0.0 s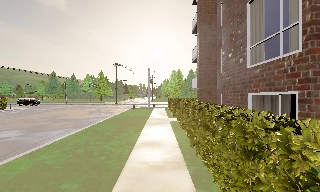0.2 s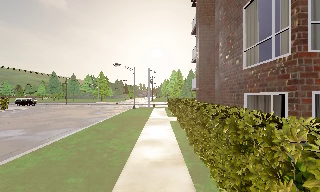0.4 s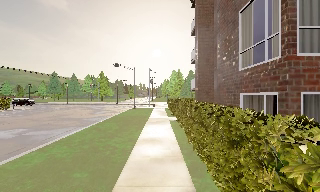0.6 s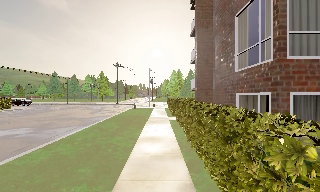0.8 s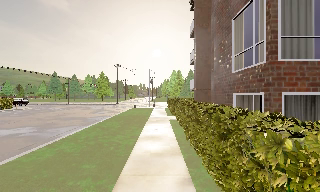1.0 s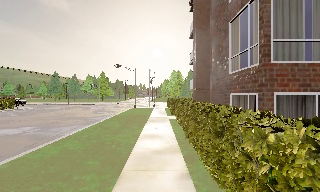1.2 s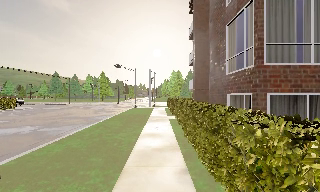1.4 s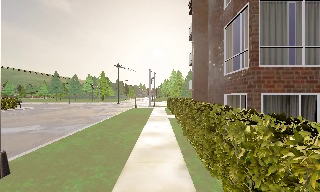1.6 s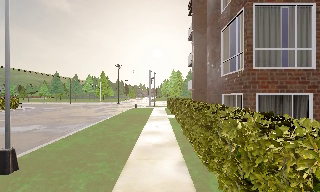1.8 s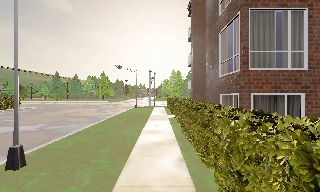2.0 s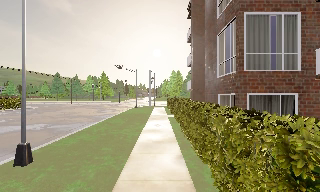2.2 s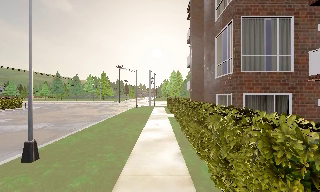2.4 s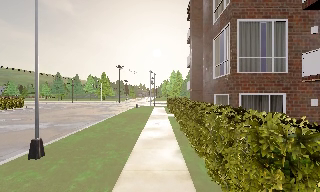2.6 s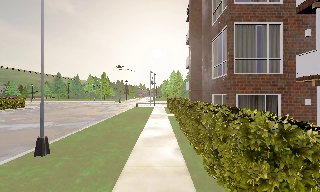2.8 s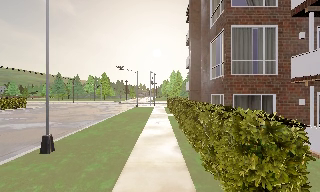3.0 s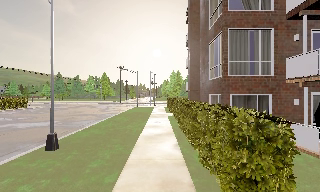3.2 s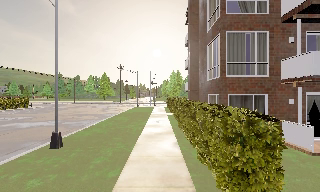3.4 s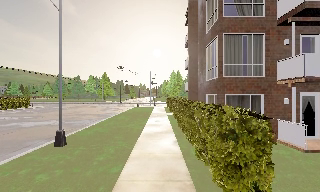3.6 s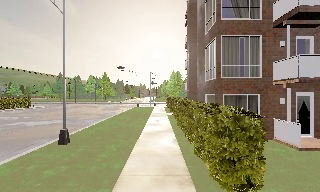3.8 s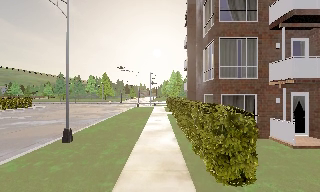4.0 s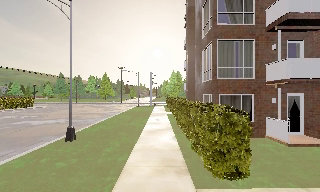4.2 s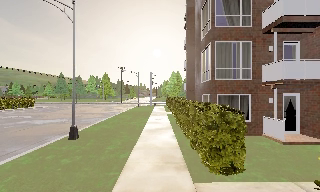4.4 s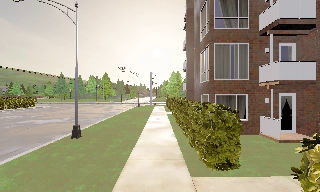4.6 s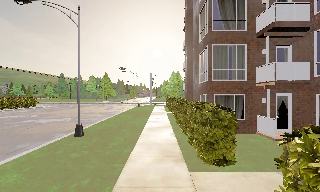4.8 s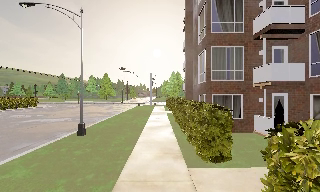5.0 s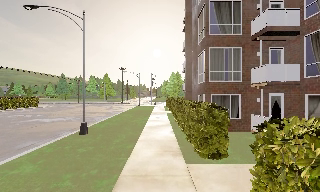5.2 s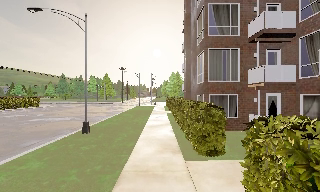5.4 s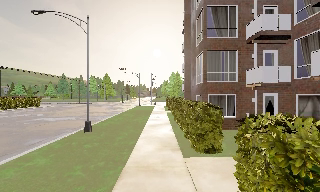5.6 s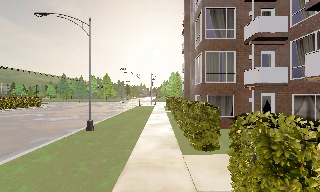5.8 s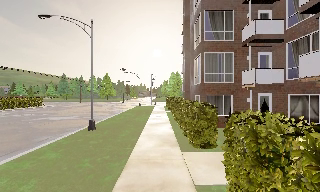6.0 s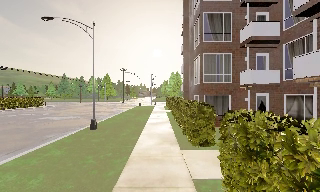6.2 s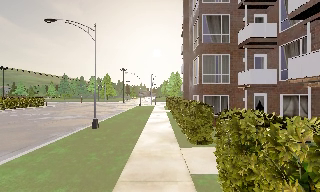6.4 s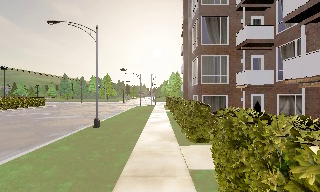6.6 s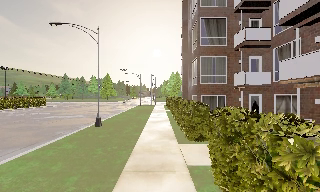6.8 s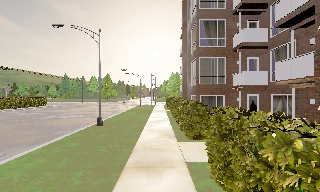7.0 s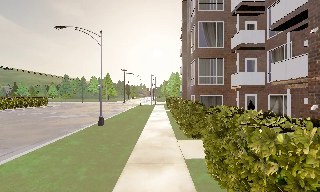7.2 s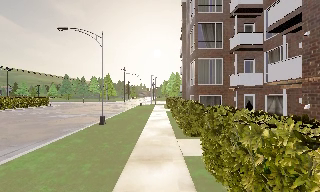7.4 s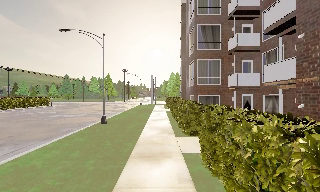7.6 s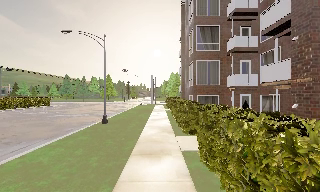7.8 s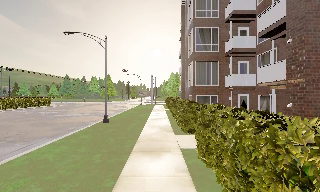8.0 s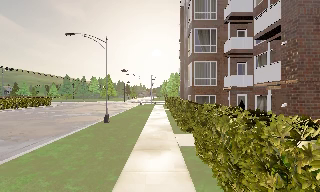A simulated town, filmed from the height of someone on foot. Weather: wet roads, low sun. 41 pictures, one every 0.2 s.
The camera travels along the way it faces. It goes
backward.
0.0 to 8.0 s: The camera travels backward, about 11 m, so what stands in front gets smaller.
The film runs backward here.
